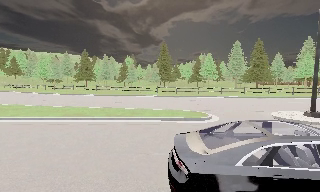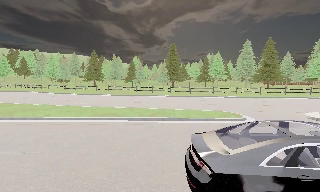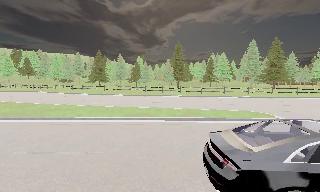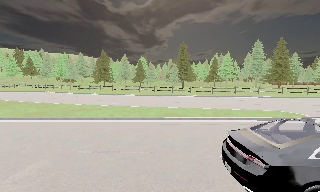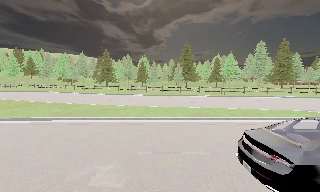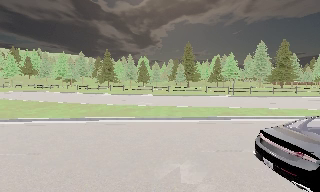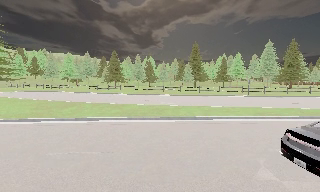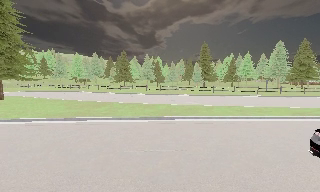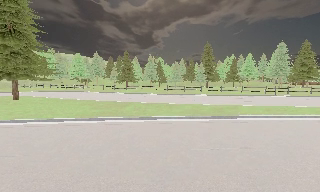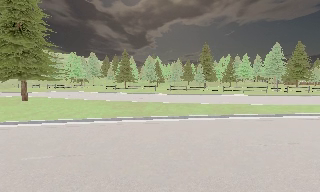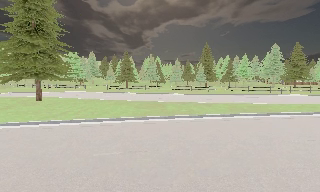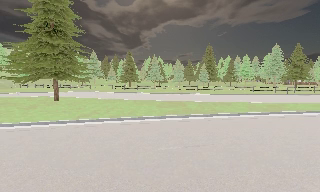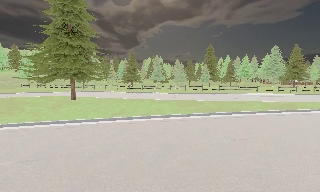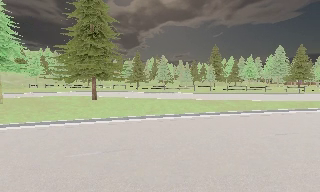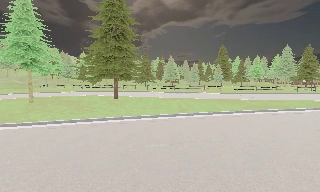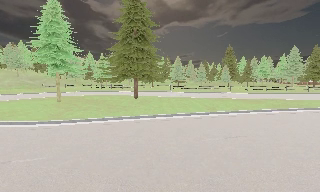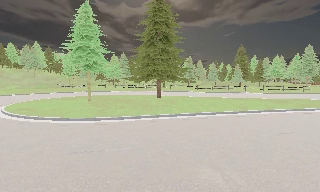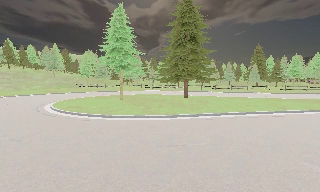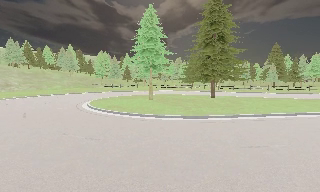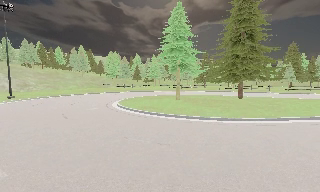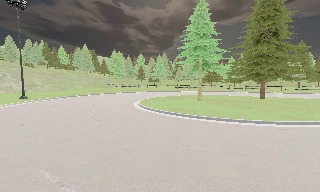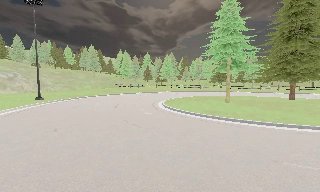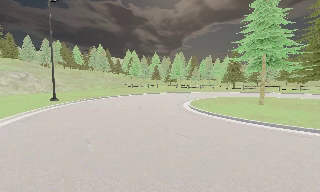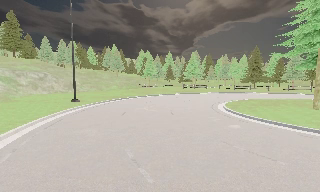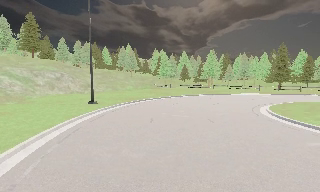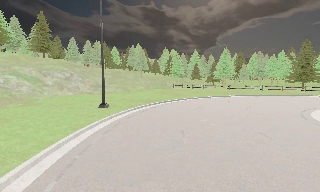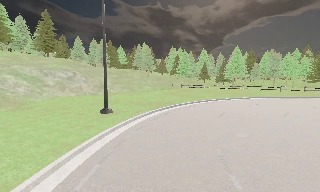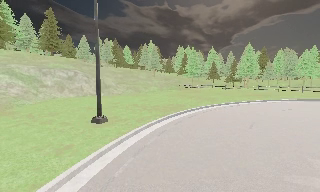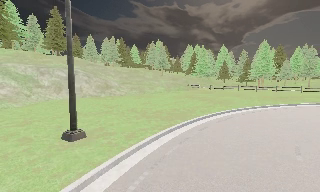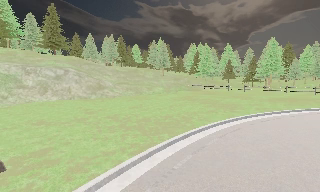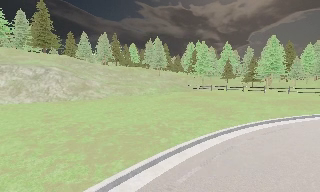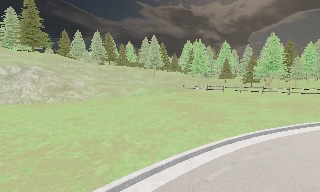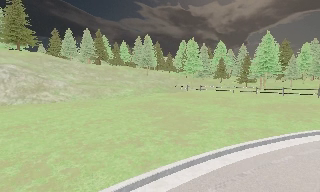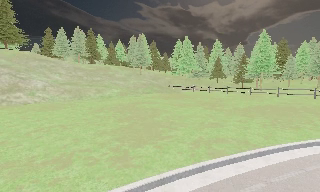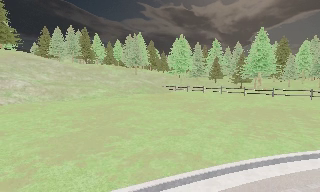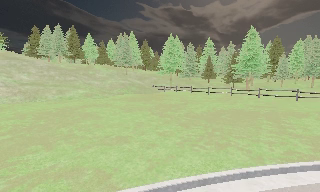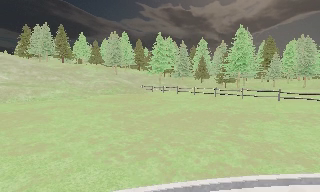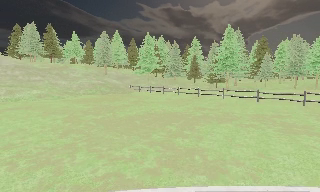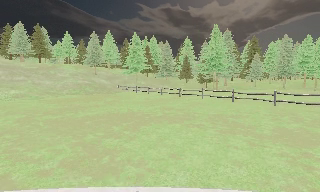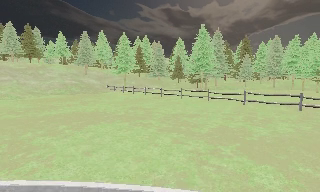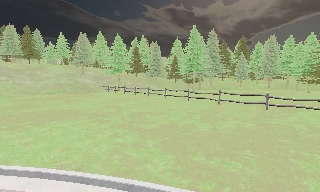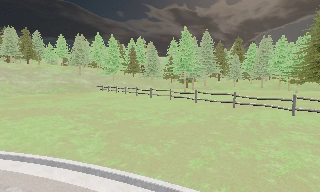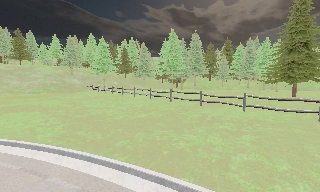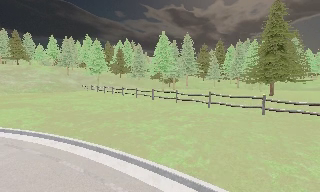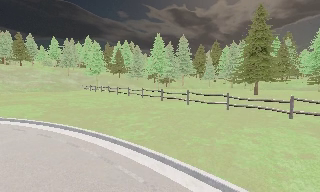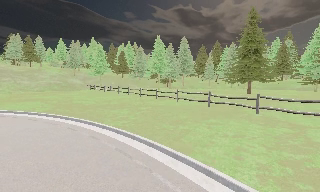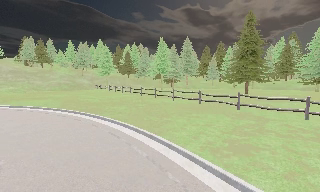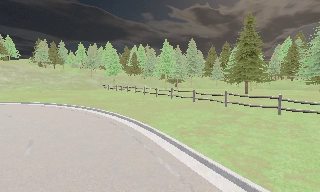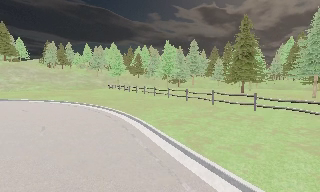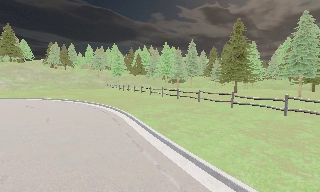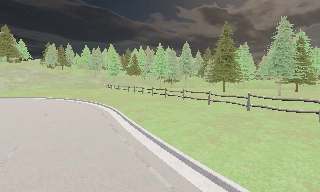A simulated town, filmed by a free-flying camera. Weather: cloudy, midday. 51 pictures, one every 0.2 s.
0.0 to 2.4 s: The camera travels to its left, about 25 m, so close, fixed things drift to the right.
2.4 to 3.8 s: The camera swings to its left by about 10 degrees, and the scene slides to the right. It travels to its left, about 17 m, so close, fixed things drift to the right.
3.8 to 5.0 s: The scene slides to the right, as the camera pans about 15 degrees to its left. It travels to its left and forward, about 15 m, so close, fixed things drift to the right.
5.0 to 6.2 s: The camera travels forward, about 15 m, so what stands in front looms larger.
6.2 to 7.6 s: The camera travels to its right and forward, about 17 m, so close, fixed things drift to the left.
7.6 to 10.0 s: The camera pans to its left, which is counterclockwise from overhead, by about 10 degrees. It travels to its right and backward, about 25 m, so close, fixed things drift to the left.
The film runs backward here.
